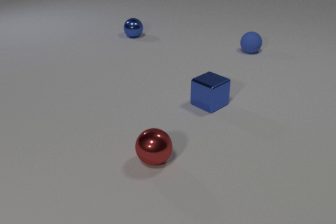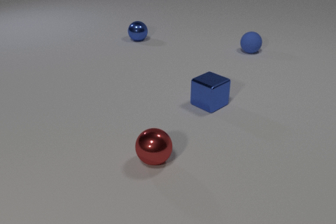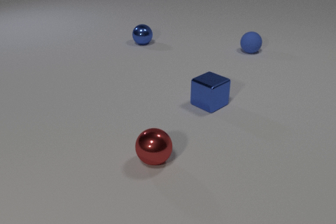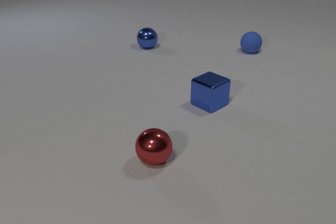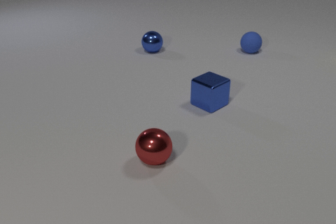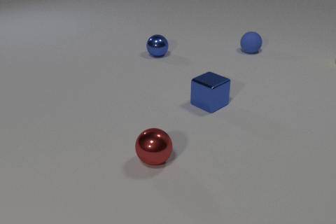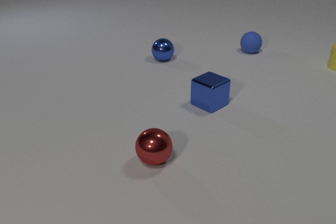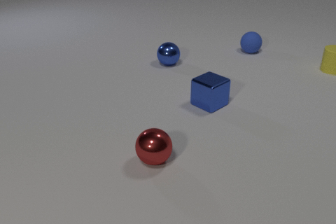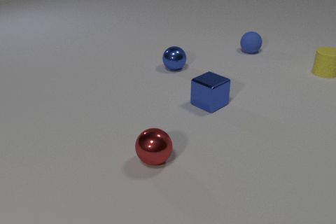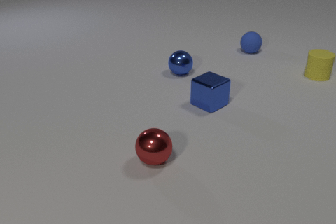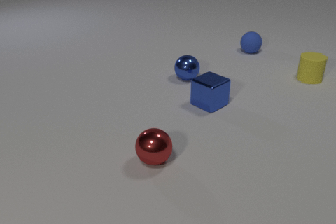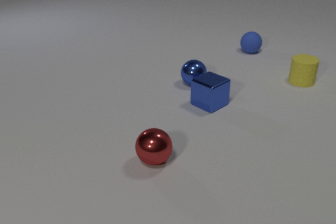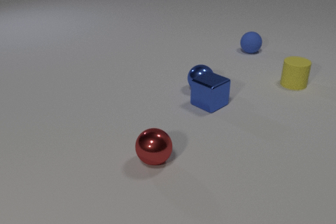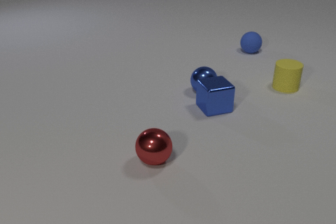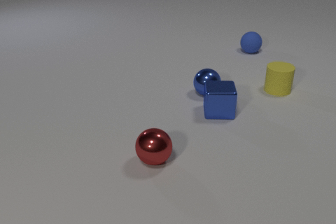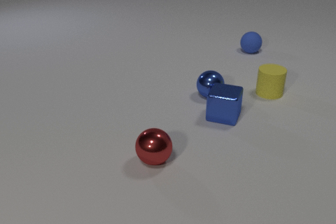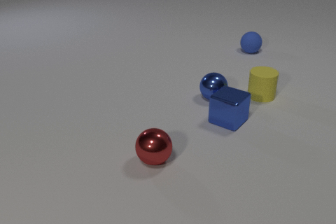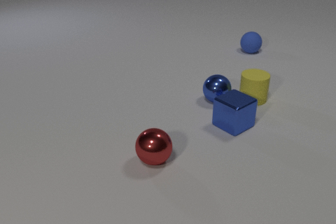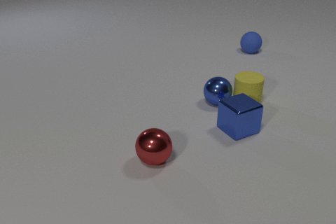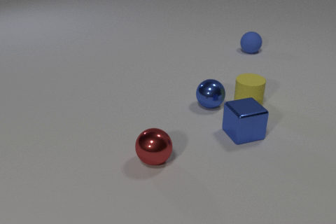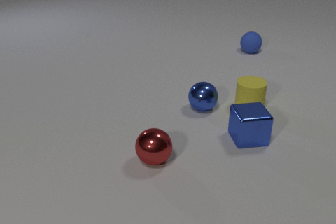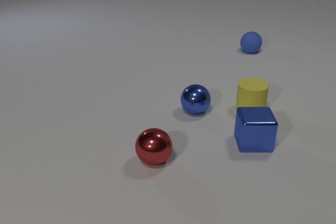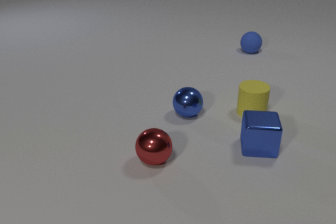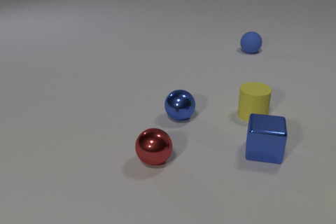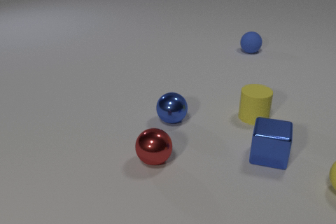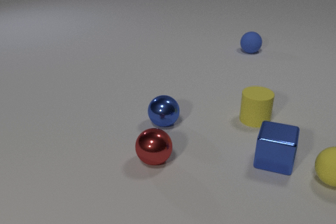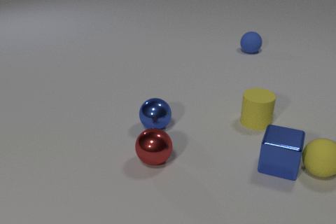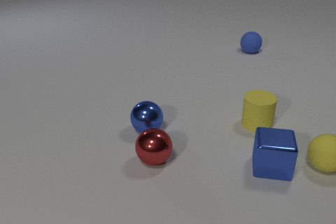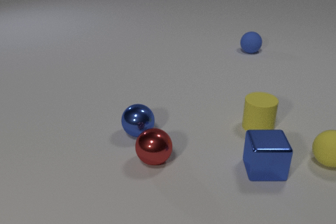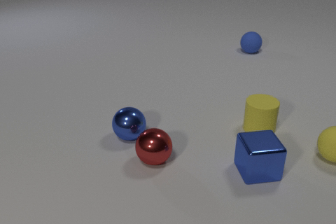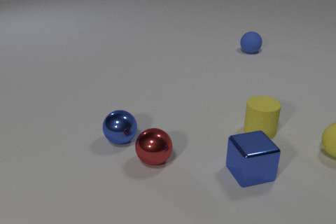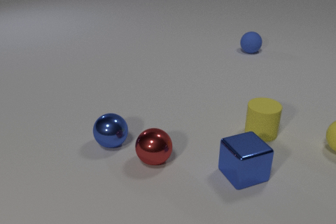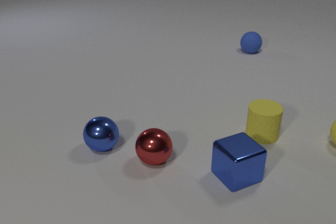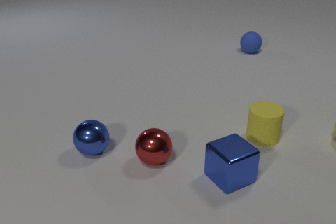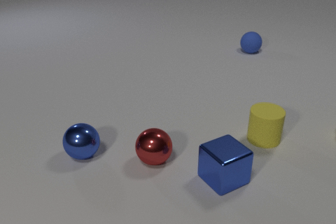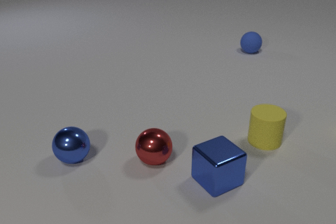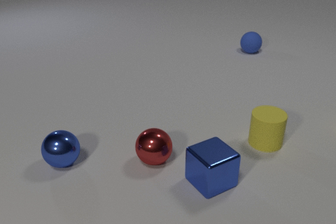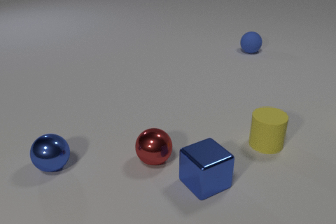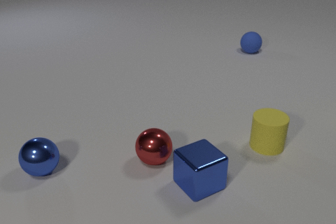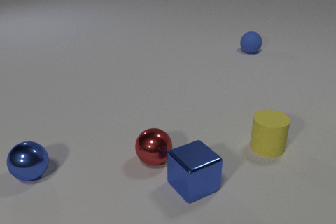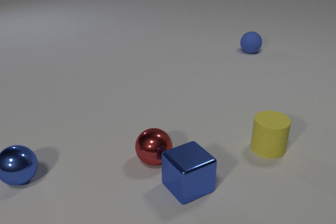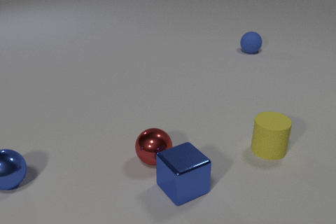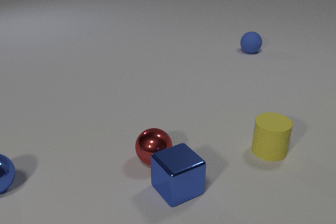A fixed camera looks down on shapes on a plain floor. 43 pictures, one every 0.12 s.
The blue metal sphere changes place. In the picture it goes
toward the camera.
The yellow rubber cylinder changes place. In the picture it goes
toward the camera.
0.00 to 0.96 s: The blue metal sphere rolls toward the camera and to the right. The yellow rubber cylinder comes in at the right edge, slides toward the camera and to the left.
0.96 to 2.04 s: The blue metal sphere rolls toward the camera and to the right. The blue metal cube slides toward the camera and to the right, spins clockwise seen from above by about 90 degrees, its near face sliding to the left. The yellow rubber cylinder slides toward the camera and to the left. The blue metal sphere and the blue metal cube collide.
2.04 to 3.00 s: The blue metal sphere rolls to the left and toward the camera. The blue metal cube slides toward the camera and to the right, spins so that its near face slides to the left, clockwise seen from above. The yellow rubber cylinder slides toward the camera. The yellow rubber sphere comes in at the right edge, rolls to the left and away from the camera. The blue metal sphere and the yellow rubber cylinder collide.
3.00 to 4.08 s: The blue metal sphere rolls to the left and toward the camera. The blue metal cube slides to the left and toward the camera, spins counterclockwise seen from above by about 60 degrees, its near face sliding to the right. The yellow rubber cylinder slides toward the camera. The yellow rubber sphere rolls away from the camera, leaves at the right edge. The blue metal cube and the yellow rubber sphere collide.
4.08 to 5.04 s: The blue metal sphere rolls to the left. The blue metal cube slides to the left and toward the camera. The yellow rubber cylinder slides toward the camera.
Are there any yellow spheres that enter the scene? yes.
How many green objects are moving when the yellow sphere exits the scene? 0.
What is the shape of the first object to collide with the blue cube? sphere.
